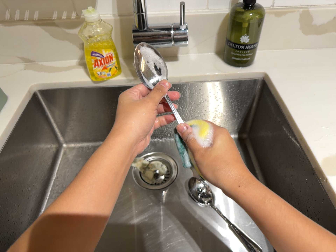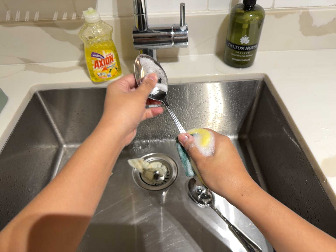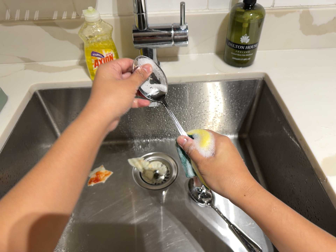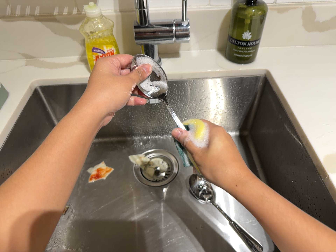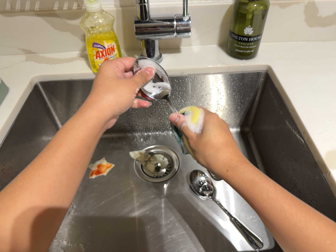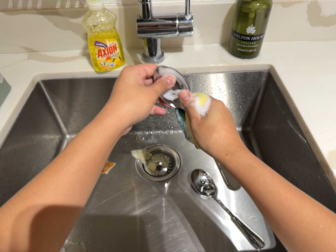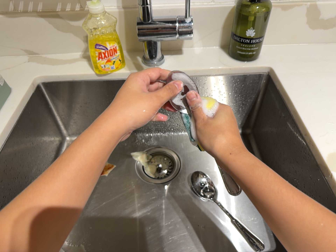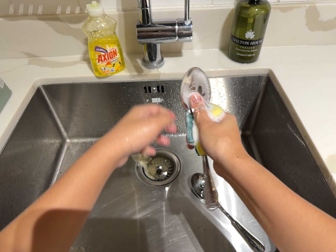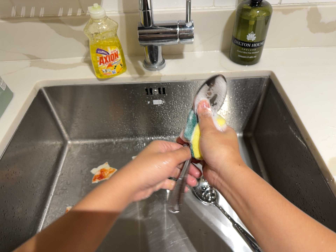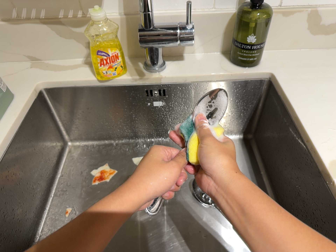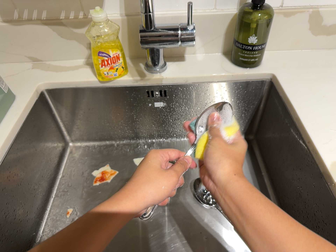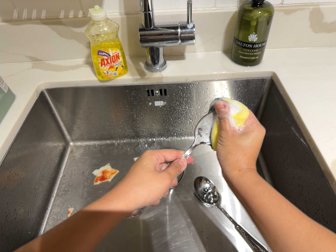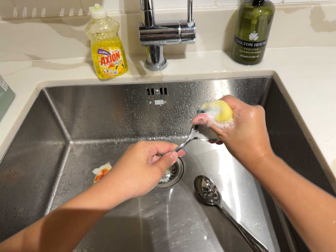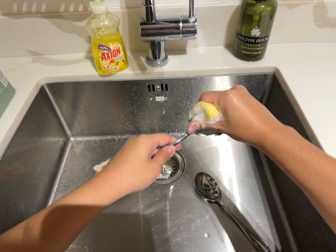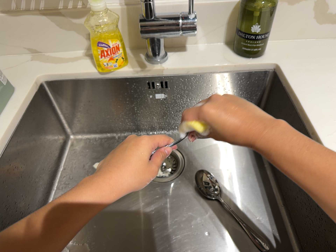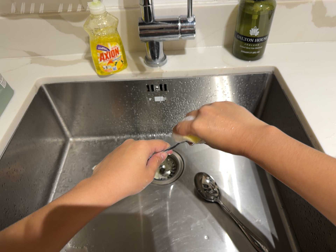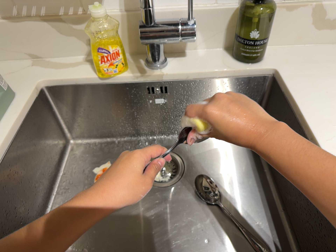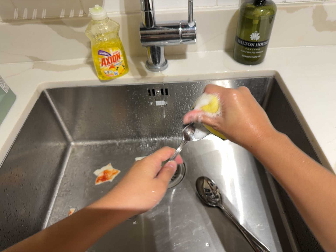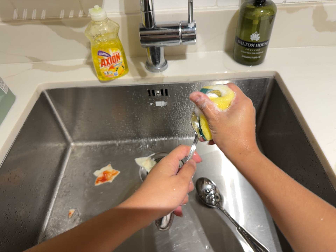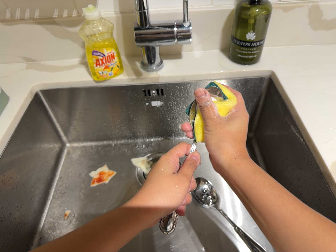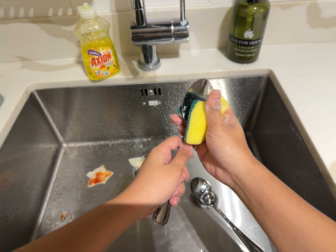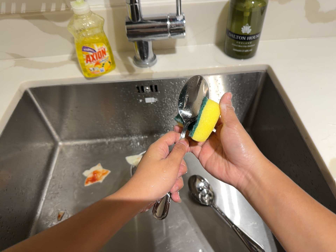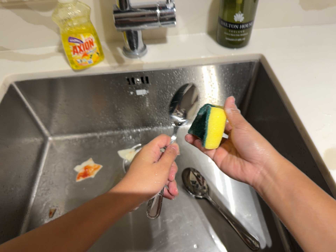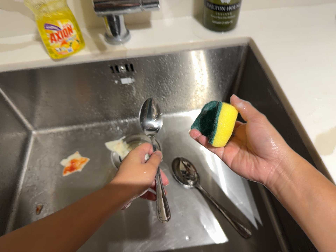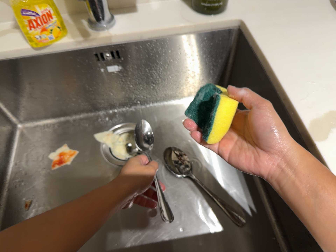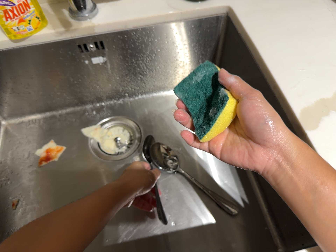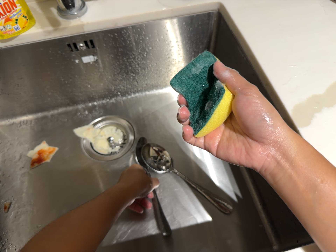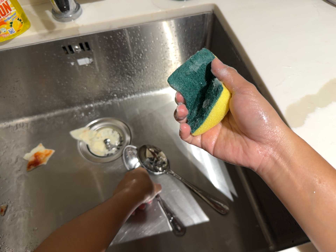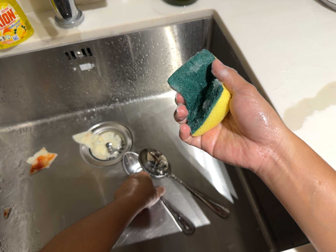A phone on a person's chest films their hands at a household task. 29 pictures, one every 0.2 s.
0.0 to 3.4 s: The camera shifts only a little, or ends up much as it began.
3.4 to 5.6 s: The camera travels forward, about 9 cm, so what stands in front looms larger. Its aim tips toward the bottom of its view by about 10 degrees, and the scene shifts upward. It rolls about its line of sight by about 10 degrees, and the scene rotates counterclockwise.
The film runs backward here.
